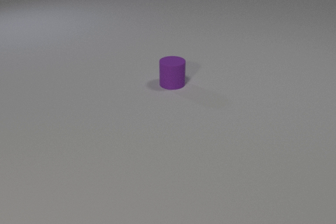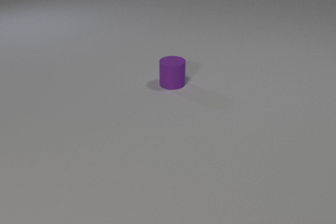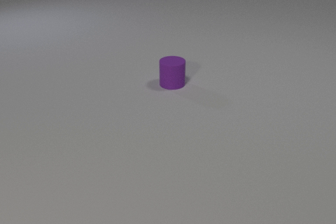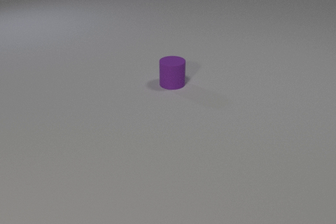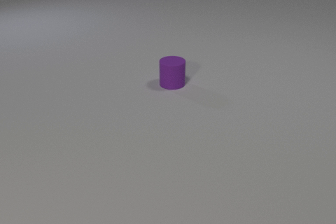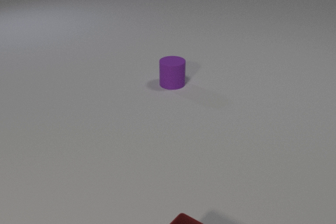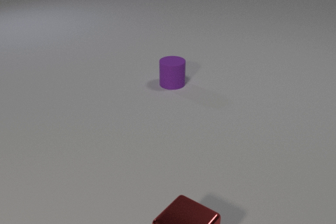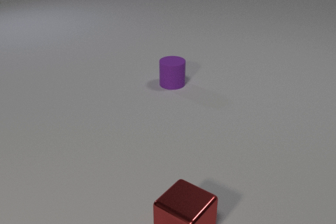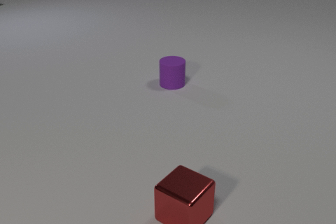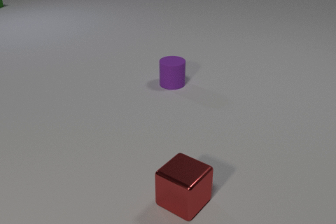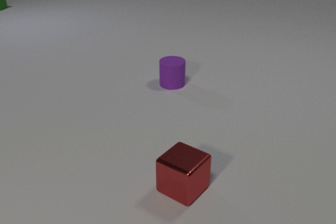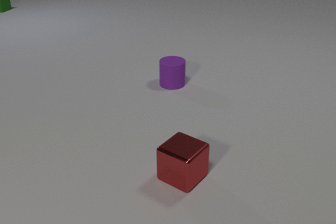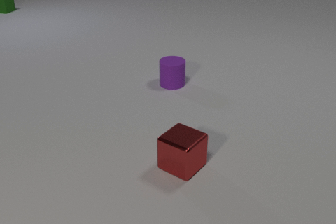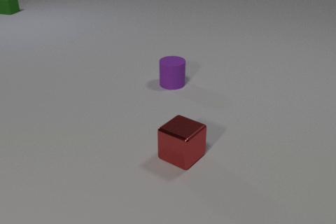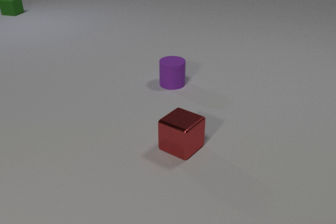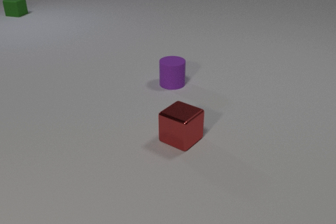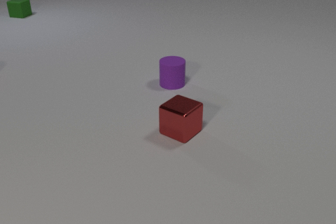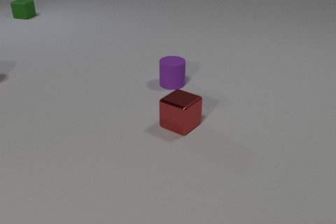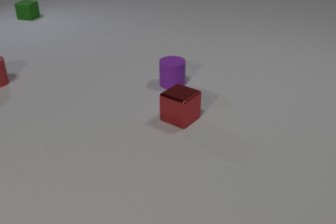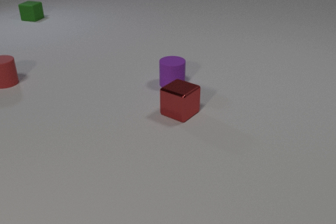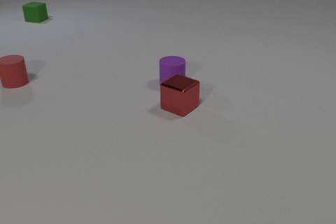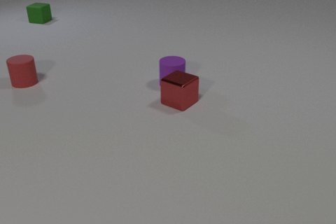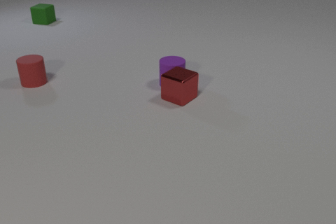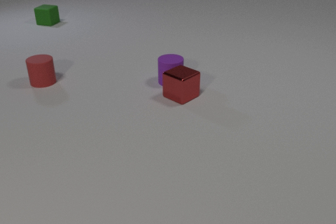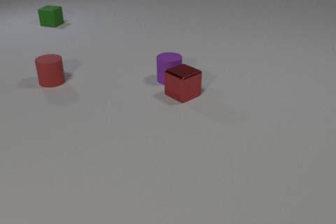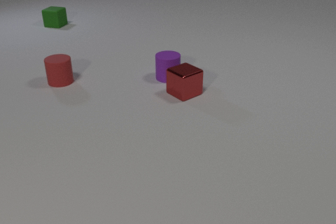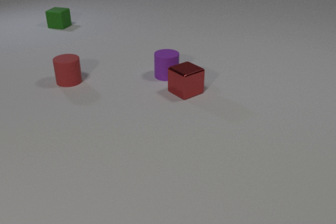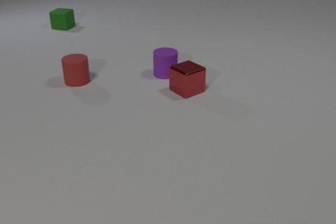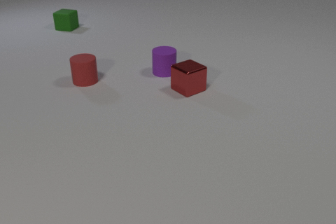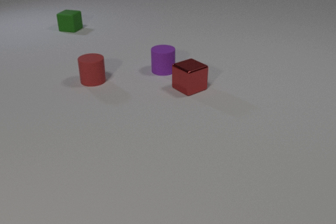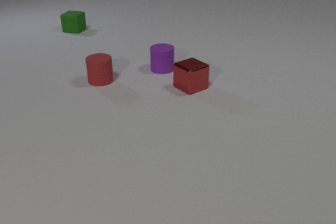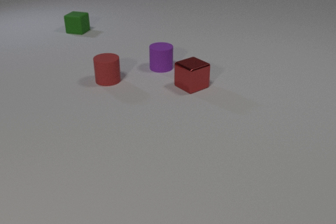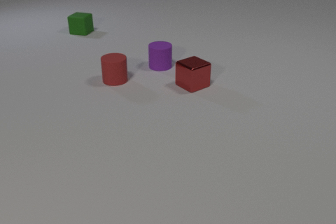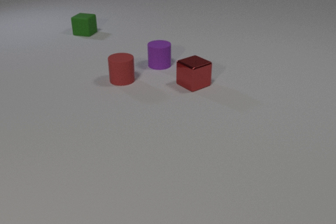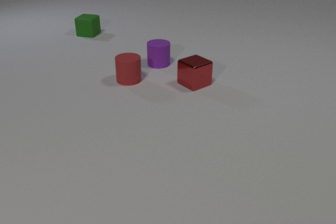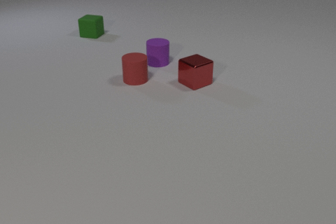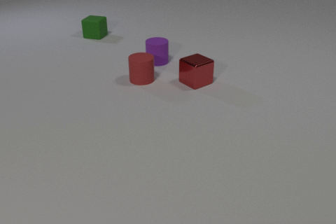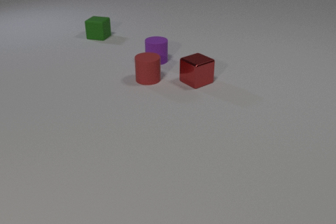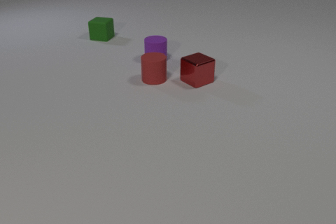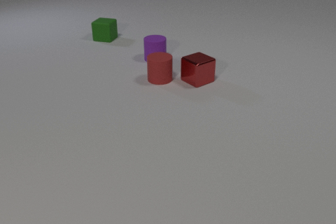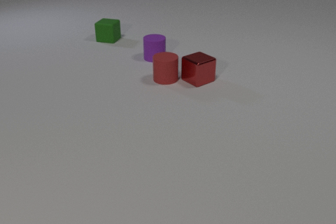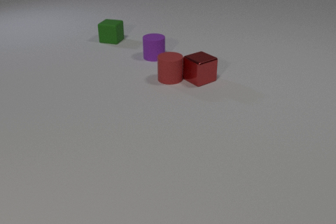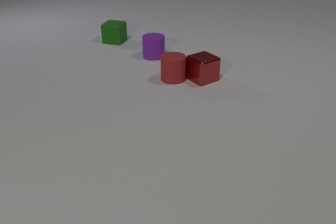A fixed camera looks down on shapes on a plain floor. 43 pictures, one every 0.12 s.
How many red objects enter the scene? 2.
What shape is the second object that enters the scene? cube.
How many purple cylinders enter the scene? 0.
0.00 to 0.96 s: The red metal cube comes in at the bottom edge, slides away from the camera.
0.96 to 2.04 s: The red metal cube slides away from the camera. The green rubber cube comes in at the left edge, slides toward the camera and to the right.
2.04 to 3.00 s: The red metal cube slides away from the camera. The purple rubber cylinder slides away from the camera. The red rubber cylinder comes in at the left edge, slides to the right. The green rubber cube slides toward the camera and to the right. The red metal cube and the purple rubber cylinder collide.
3.00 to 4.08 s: The red metal cube slides away from the camera and to the right. The purple rubber cylinder slides away from the camera. The red rubber cylinder slides to the right. The green rubber cube slides toward the camera and to the right.
4.08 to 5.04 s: The red metal cube slides away from the camera and to the right. The purple rubber cylinder slides away from the camera. The red rubber cylinder slides to the right. The green rubber cube slides toward the camera and to the right. The red metal cube and the red rubber cylinder collide.
